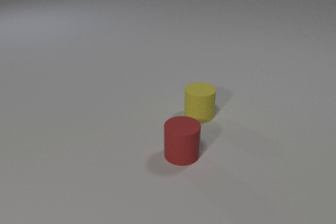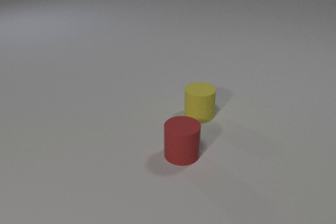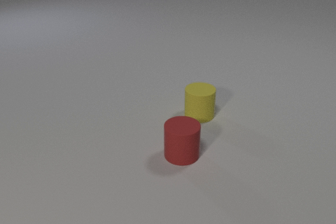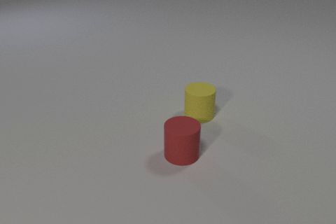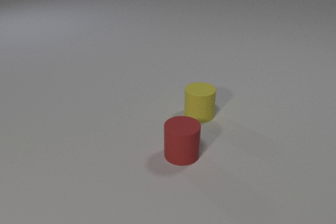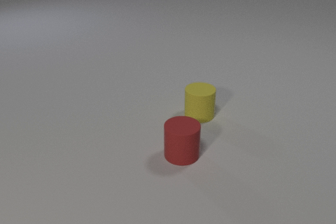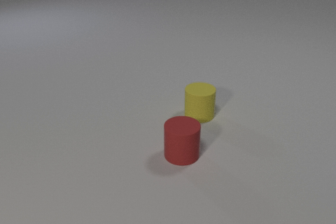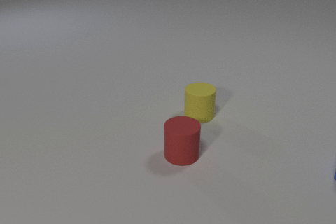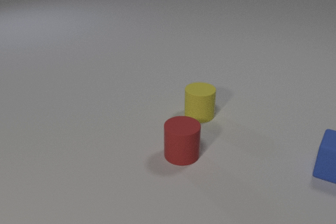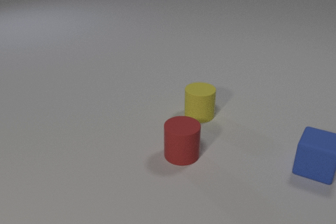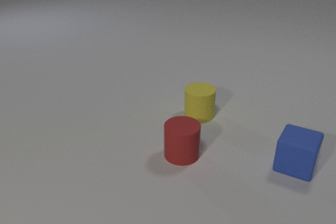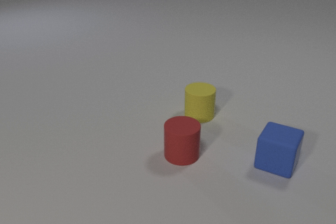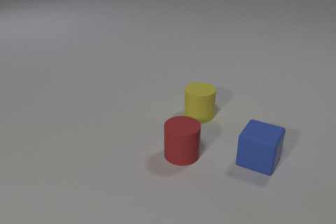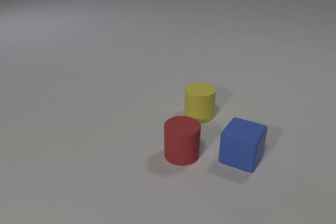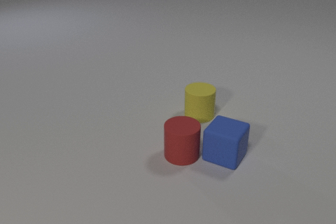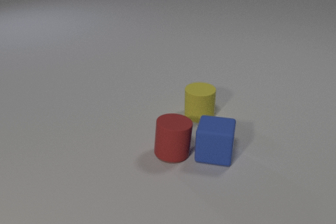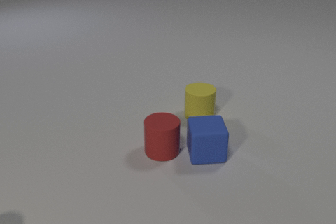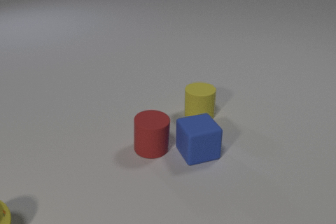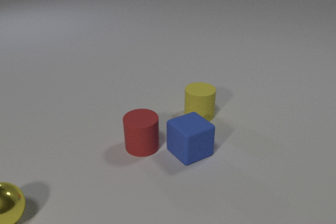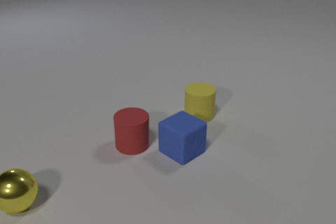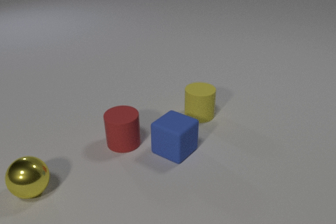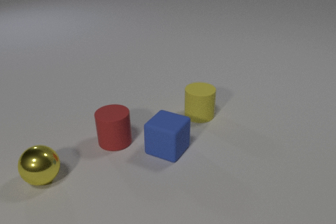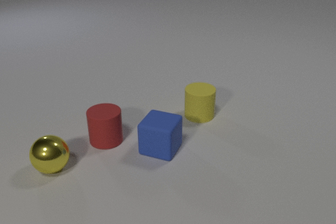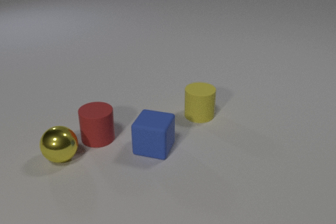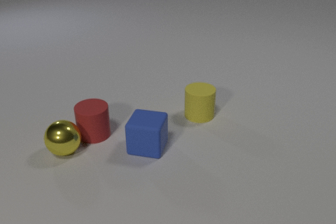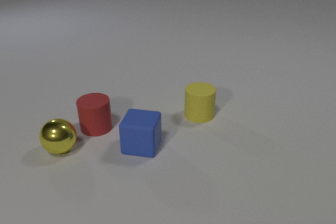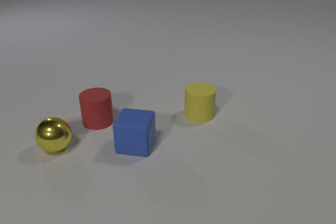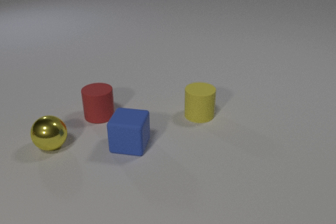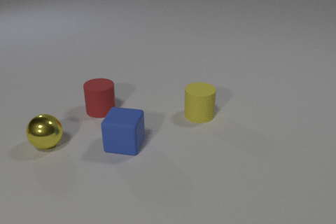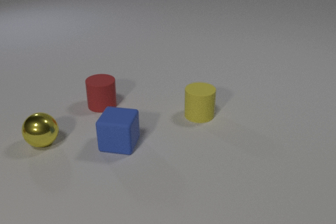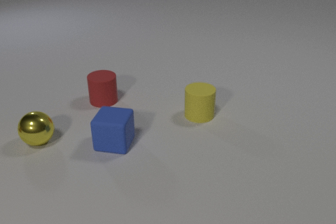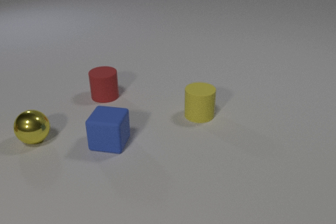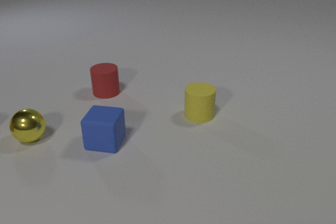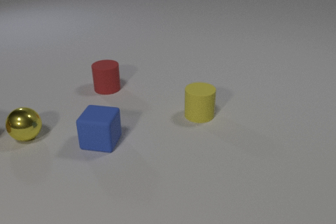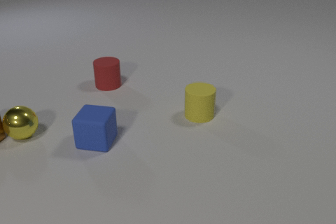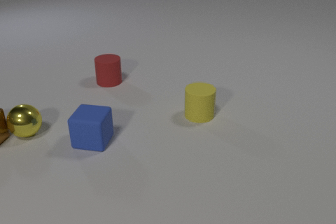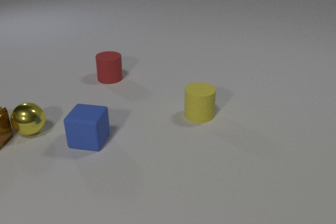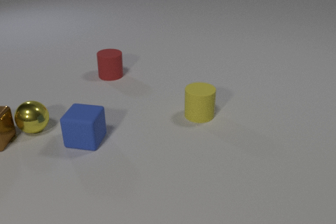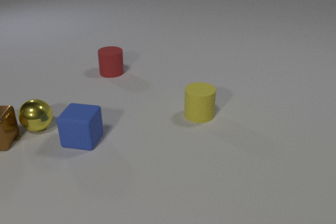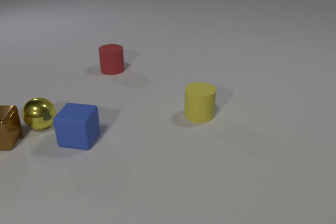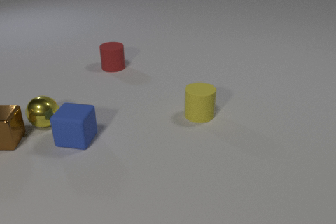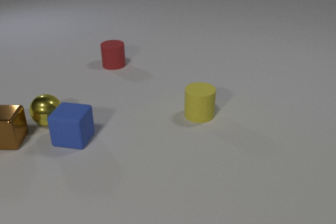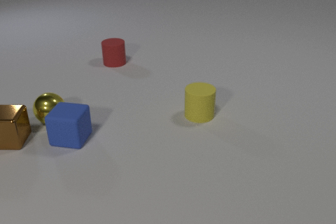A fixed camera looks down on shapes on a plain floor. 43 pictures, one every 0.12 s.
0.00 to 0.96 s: The blue rubber cube comes in at the right edge, slides to the left.
0.96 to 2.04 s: The blue rubber cube slides to the left, spins so that its near face slides to the right, counterclockwise seen from above. The red rubber cylinder slides to the left. The yellow metal sphere comes in at the left edge. The blue rubber cube and the red rubber cylinder collide.
2.04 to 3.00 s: The blue rubber cube slides to the left, spins so that its near face slides to the right, counterclockwise seen from above. The red rubber cylinder slides to the left and away from the camera. The yellow metal sphere rolls away from the camera and to the right. The red rubber cylinder and the yellow metal sphere collide.
3.00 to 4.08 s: The blue rubber cube slides to the left. The red rubber cylinder slides away from the camera. The brown metal cube comes in at the left edge. The yellow metal sphere rolls away from the camera and to the left. The brown metal cube and the yellow metal sphere collide.
4.08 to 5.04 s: The blue rubber cube slides to the left and away from the camera. The red rubber cylinder slides away from the camera. The brown metal cube slides to the right, spins counterclockwise seen from above by about 15 degrees, its near face sliding to the right. The yellow metal sphere rolls to the right and away from the camera.
What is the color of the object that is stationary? yellow.
How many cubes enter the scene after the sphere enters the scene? 1.
How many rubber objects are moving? 2.
